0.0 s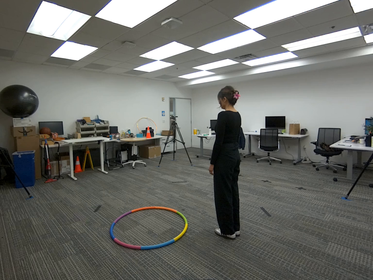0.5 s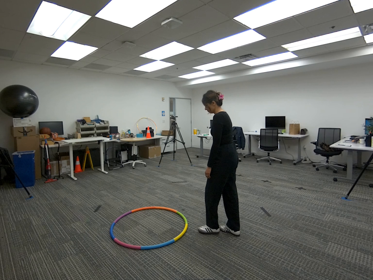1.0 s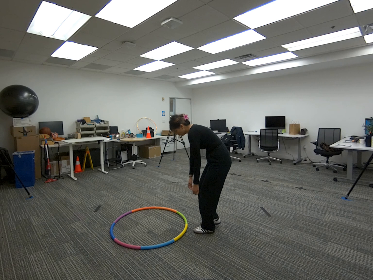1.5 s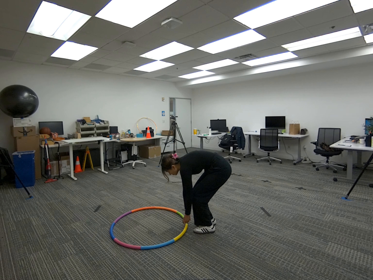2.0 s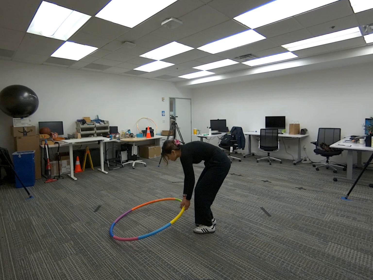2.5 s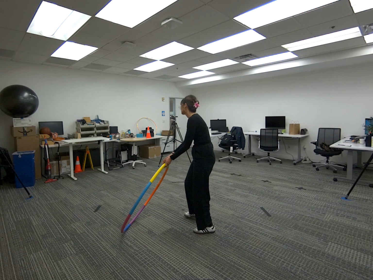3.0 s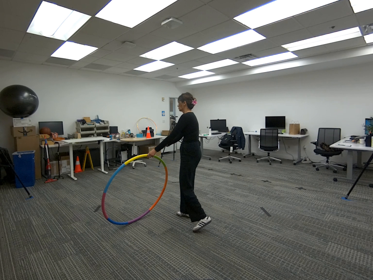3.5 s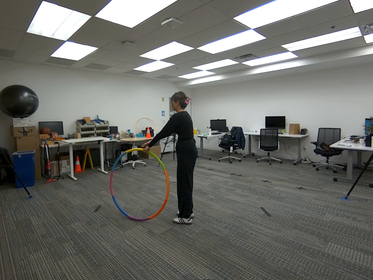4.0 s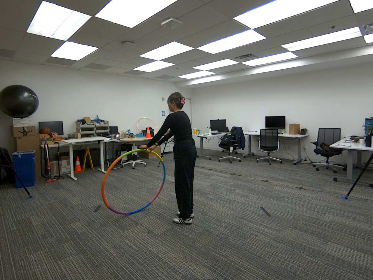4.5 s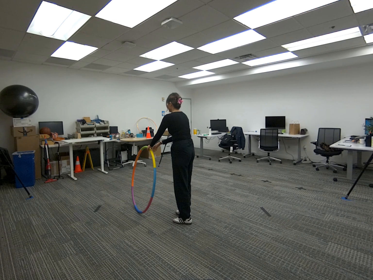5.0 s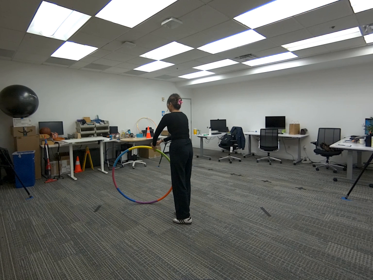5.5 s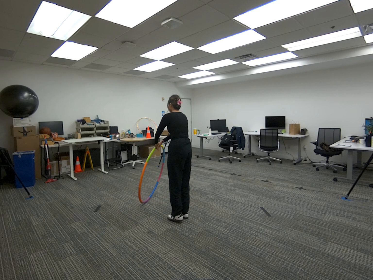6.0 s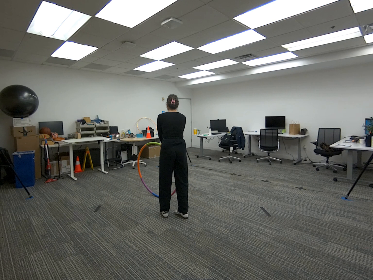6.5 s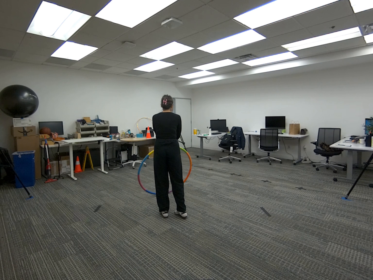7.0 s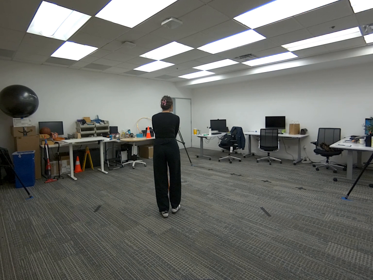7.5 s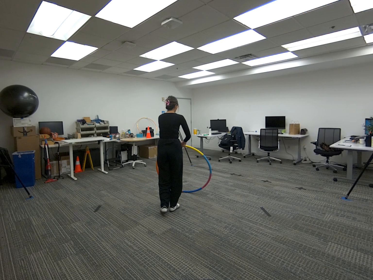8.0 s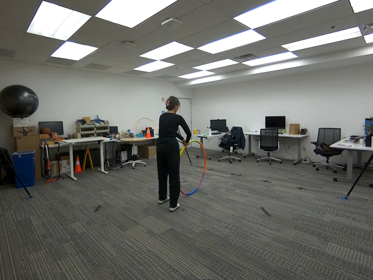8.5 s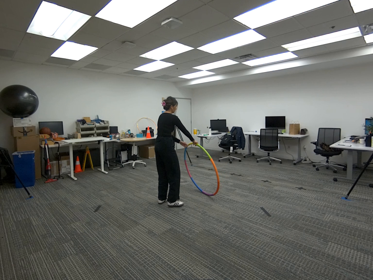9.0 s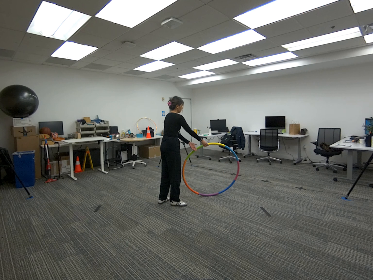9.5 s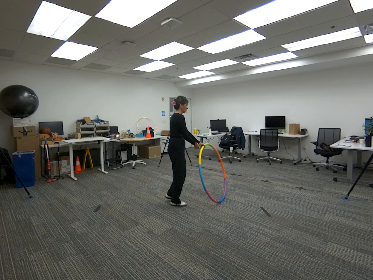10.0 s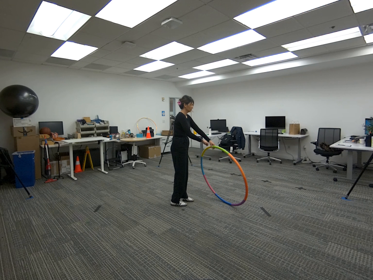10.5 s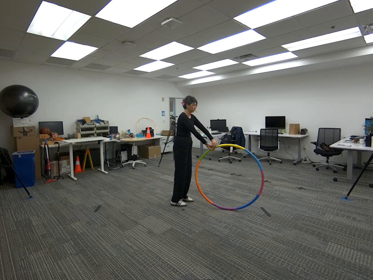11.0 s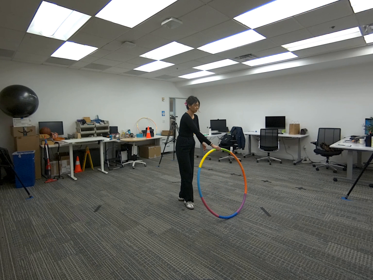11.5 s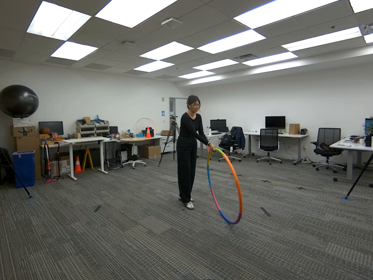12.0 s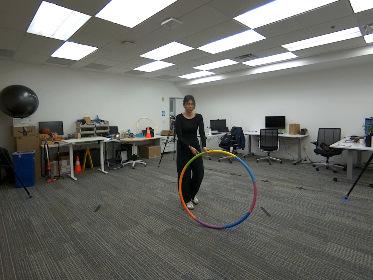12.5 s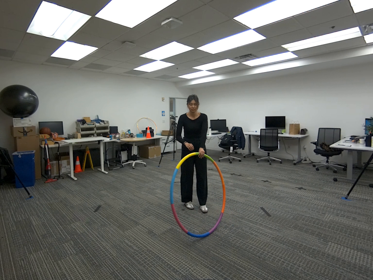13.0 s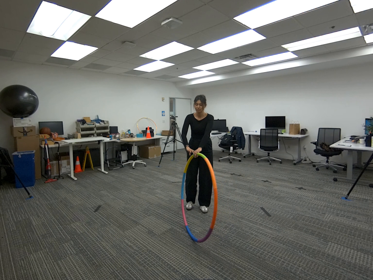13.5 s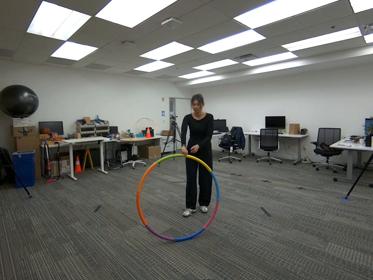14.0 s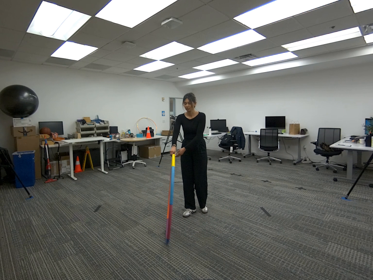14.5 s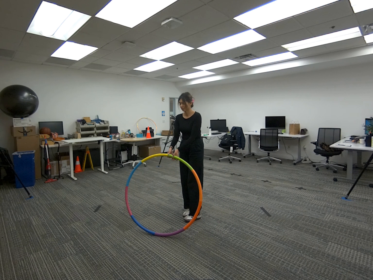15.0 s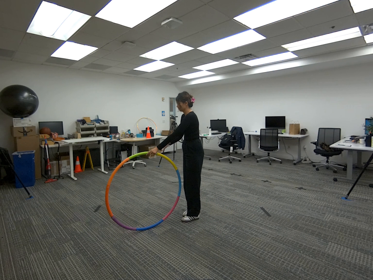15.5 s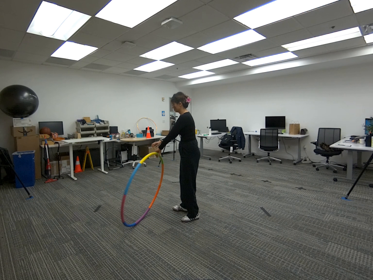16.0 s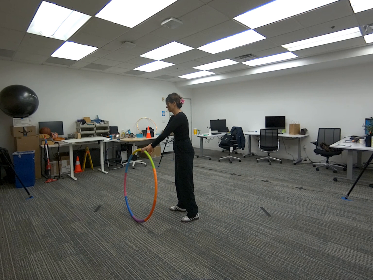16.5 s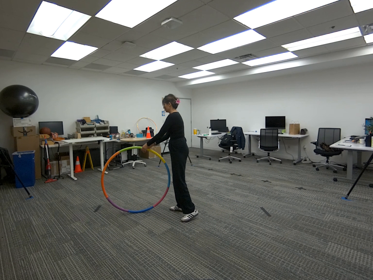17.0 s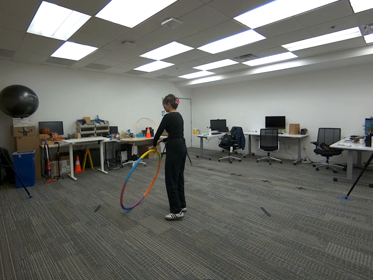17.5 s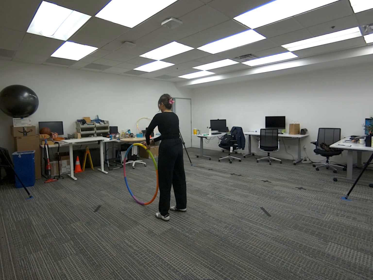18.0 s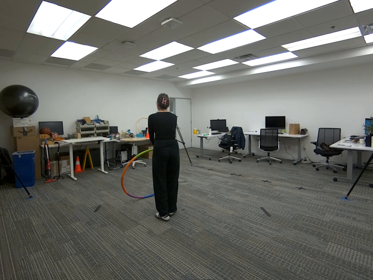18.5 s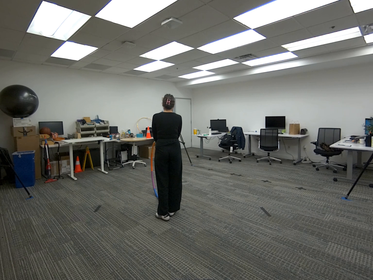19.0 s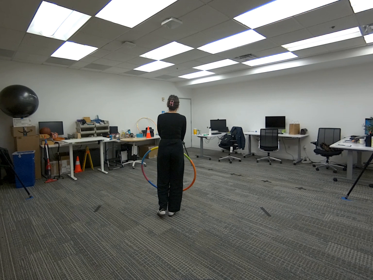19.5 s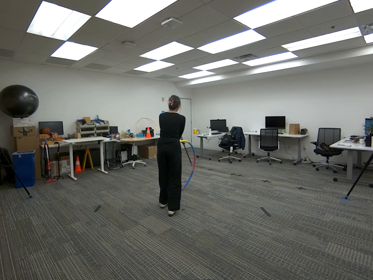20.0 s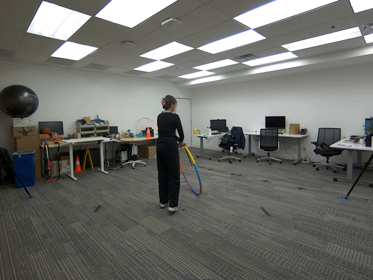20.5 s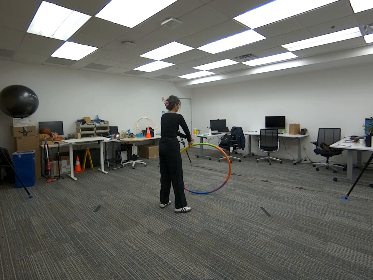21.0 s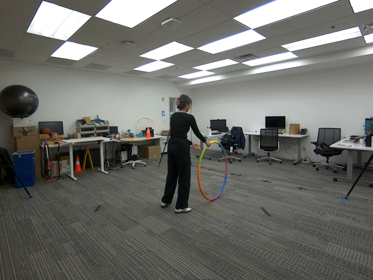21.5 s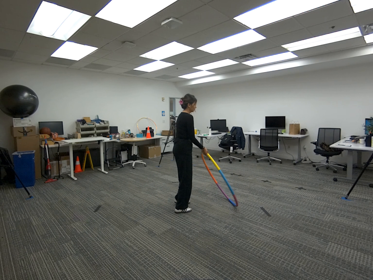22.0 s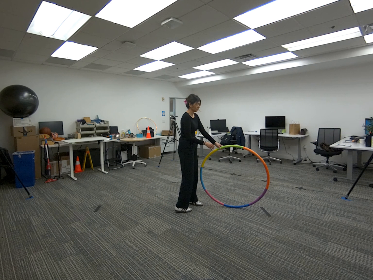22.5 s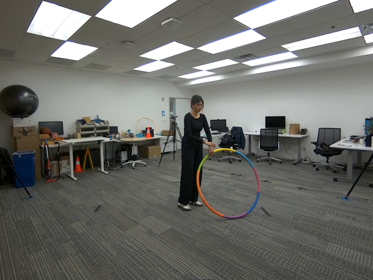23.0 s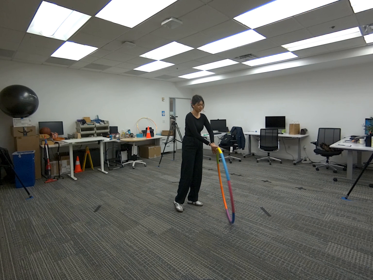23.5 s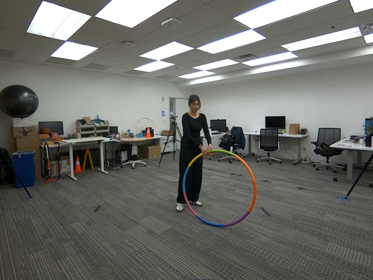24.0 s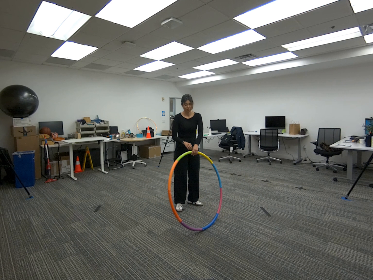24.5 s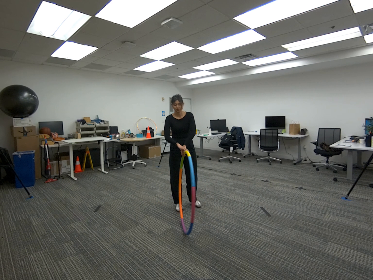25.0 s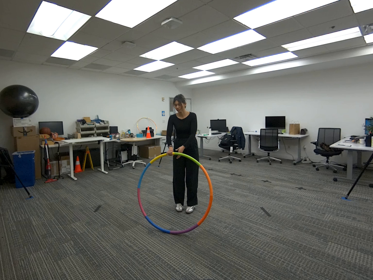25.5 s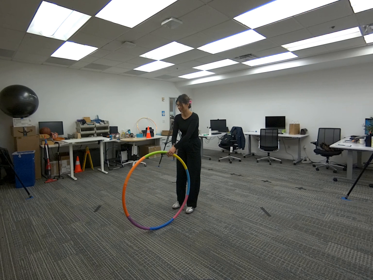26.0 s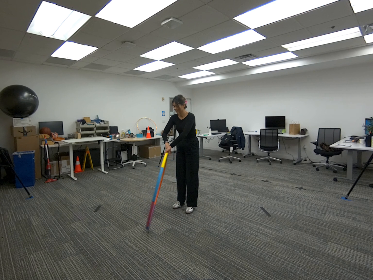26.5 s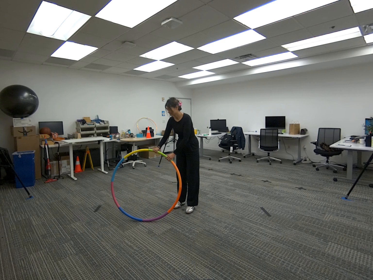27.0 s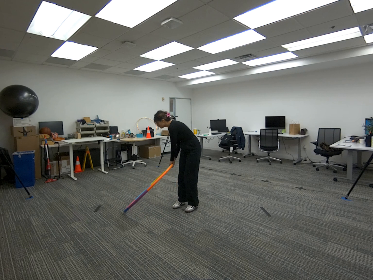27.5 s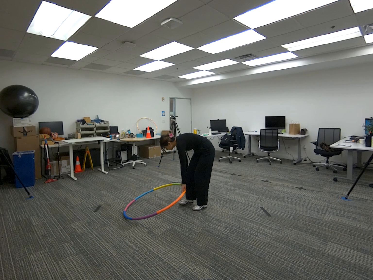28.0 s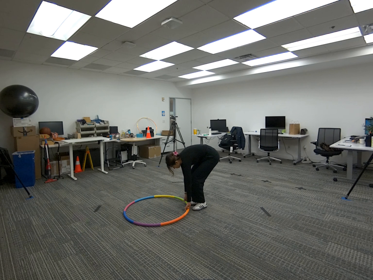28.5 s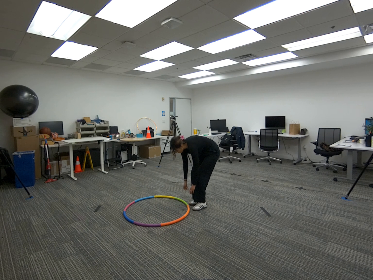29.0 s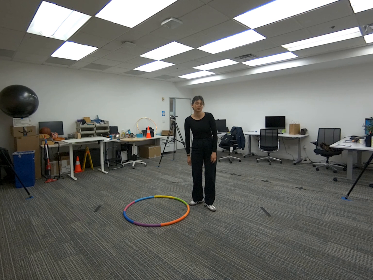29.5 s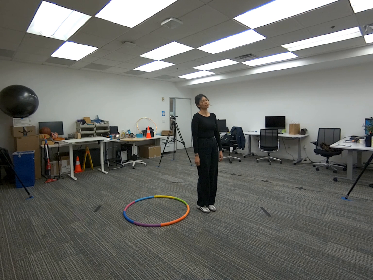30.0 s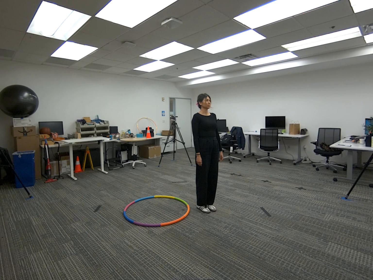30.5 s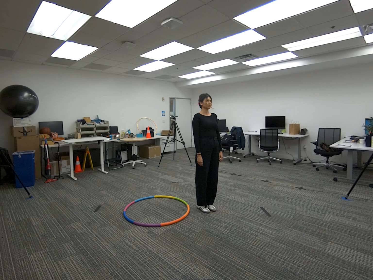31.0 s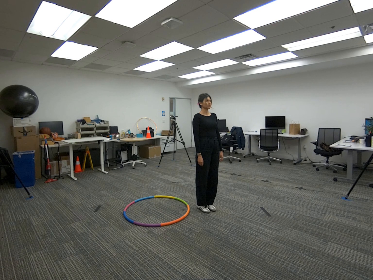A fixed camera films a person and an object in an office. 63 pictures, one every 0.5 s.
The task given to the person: Walk over to the hula hoop and stand the hula hoop vertically and proceed to rotate your hands with the hula hoop while maintaining it touching the floor at all times.
